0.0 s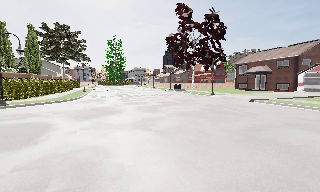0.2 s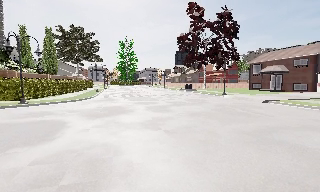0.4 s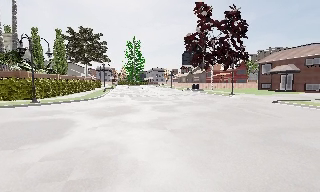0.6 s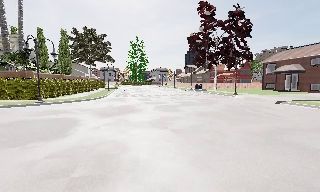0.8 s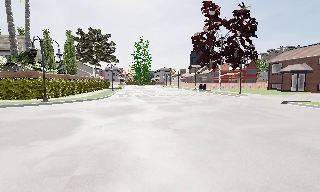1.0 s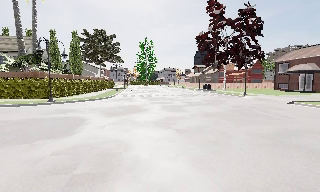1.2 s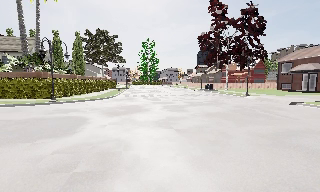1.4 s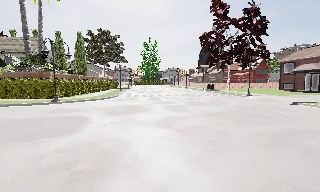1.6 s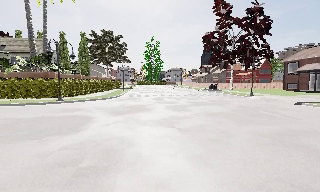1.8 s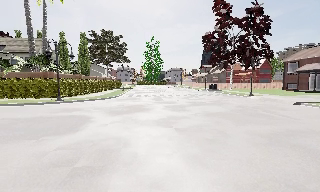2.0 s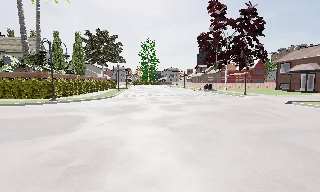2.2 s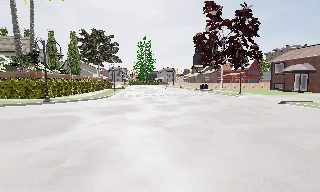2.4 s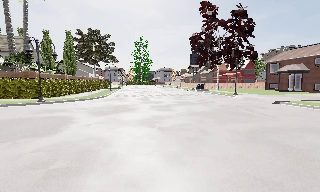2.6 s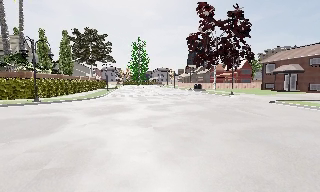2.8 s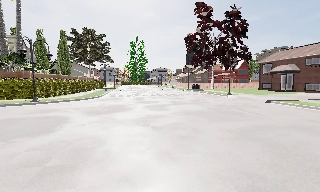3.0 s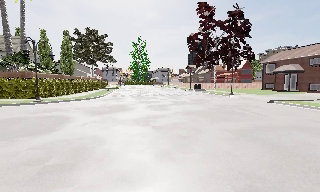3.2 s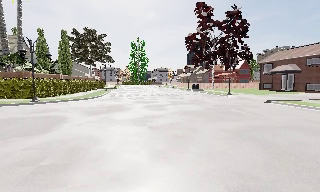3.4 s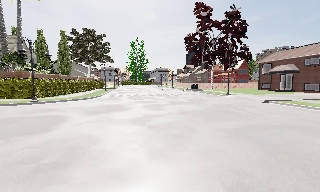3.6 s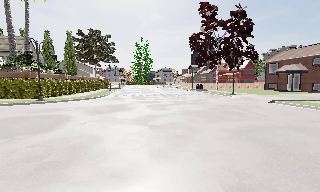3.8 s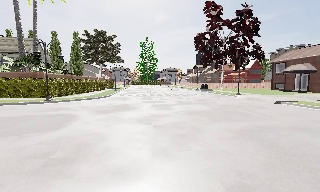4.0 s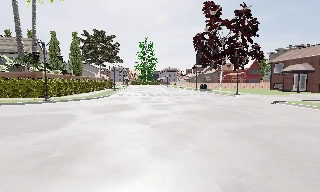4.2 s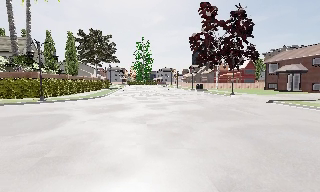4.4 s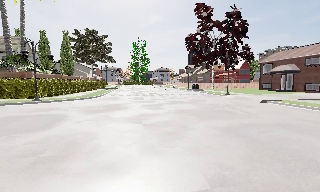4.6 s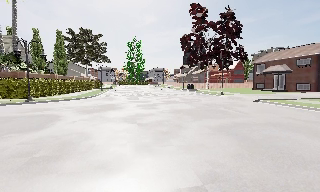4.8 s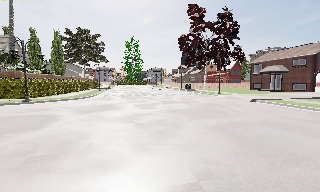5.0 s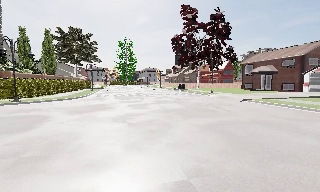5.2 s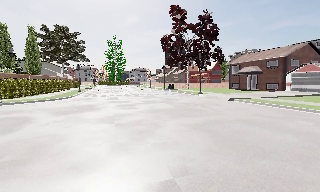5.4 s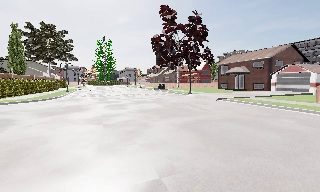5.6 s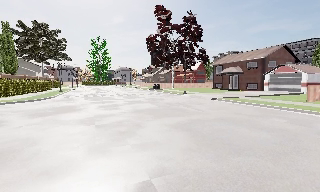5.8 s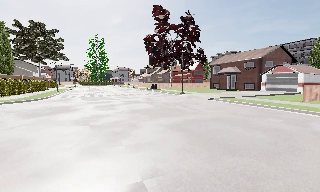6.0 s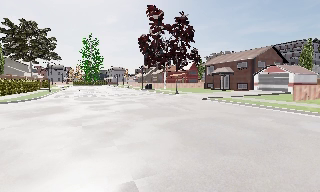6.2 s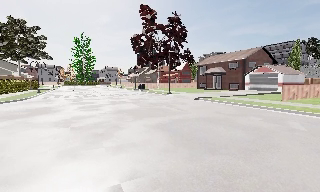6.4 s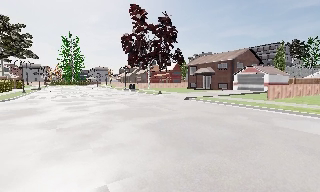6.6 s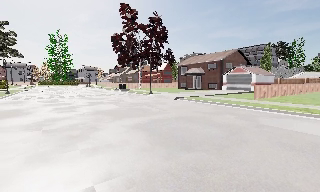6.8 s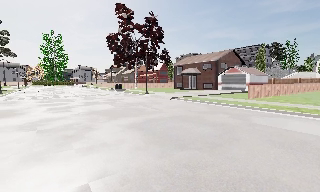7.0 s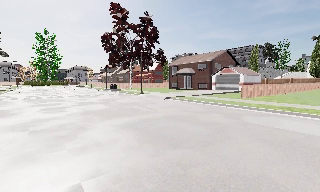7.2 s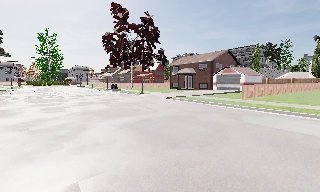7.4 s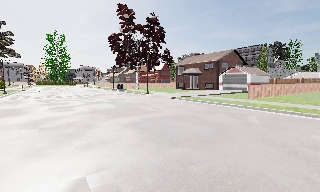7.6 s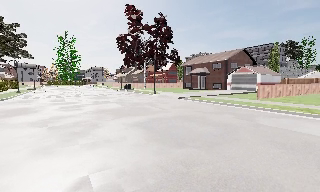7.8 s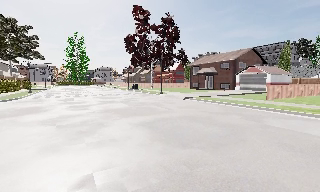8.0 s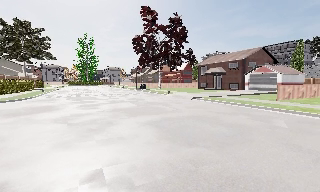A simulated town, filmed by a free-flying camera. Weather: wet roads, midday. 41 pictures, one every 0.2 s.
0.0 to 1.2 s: The camera swings to its left by about 10 degrees, and the scene slides to the right.
1.2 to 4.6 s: The camera travels to its right and backward, about 1.5 m, so close, fixed things drift to the left.
4.6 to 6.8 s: The camera pans to its right, which is clockwise from overhead, by about 25 degrees. It travels to its right, about 1 m, so close, fixed things drift to the left.
6.8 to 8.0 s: The camera shifts only a little, or ends up much as it began.
The film runs backward here.
